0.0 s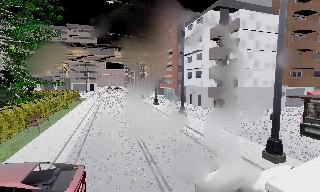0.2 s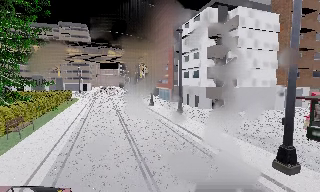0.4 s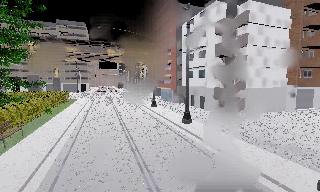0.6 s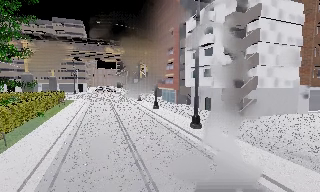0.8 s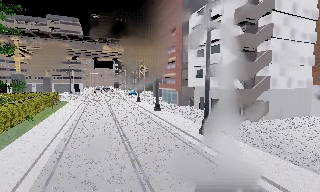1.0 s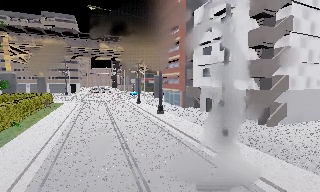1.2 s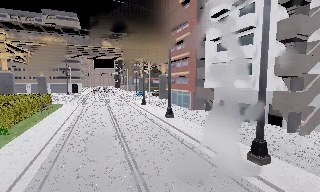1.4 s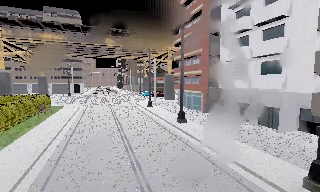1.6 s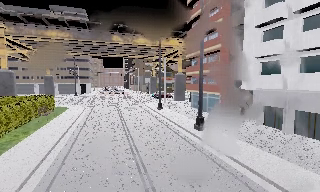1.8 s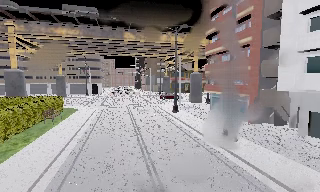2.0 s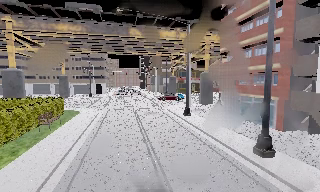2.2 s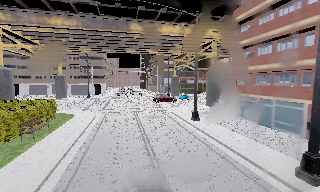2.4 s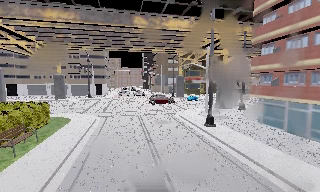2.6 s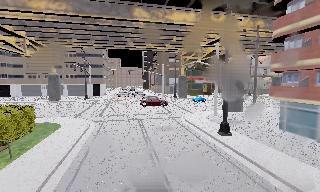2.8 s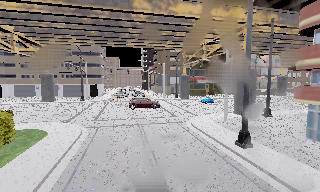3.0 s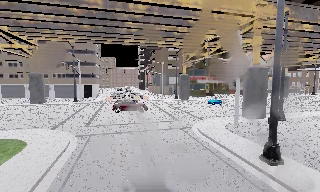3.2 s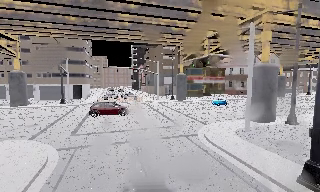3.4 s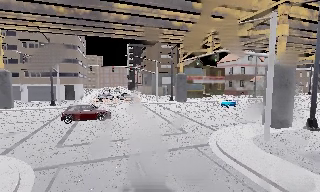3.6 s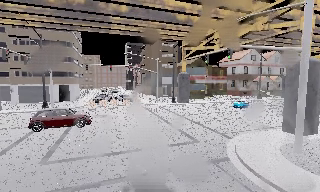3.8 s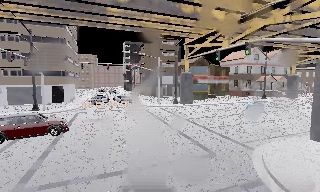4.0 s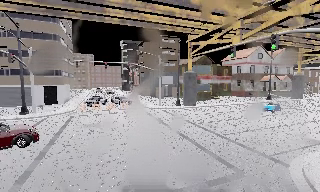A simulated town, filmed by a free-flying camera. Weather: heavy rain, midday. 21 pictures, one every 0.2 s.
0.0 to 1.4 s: The camera travels forward, about 12 m, so what stands in front looms larger. It gains speed.
1.4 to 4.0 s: The camera travels forward, about 25 m, so what stands in front looms larger.
The film runs backward here.
